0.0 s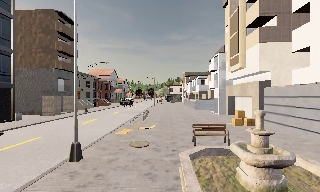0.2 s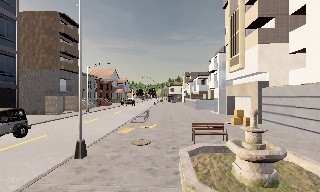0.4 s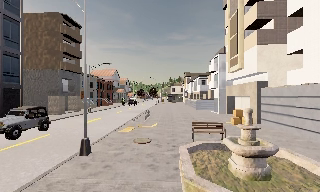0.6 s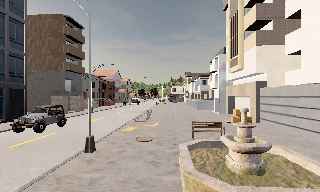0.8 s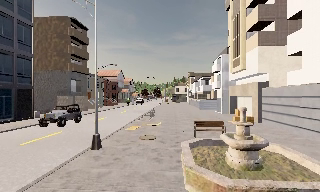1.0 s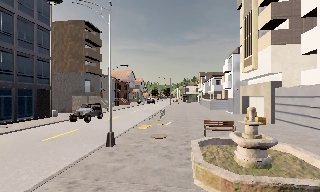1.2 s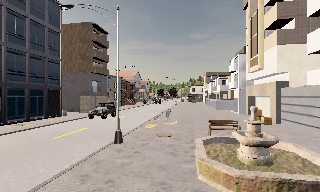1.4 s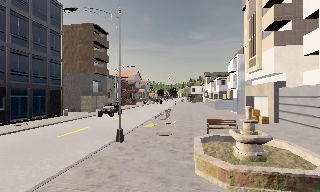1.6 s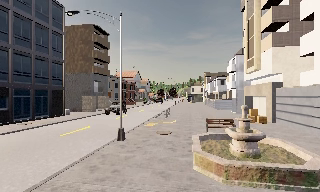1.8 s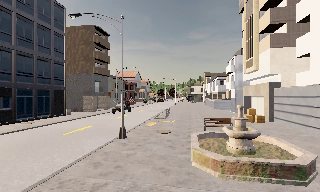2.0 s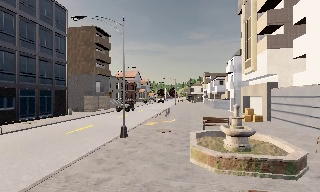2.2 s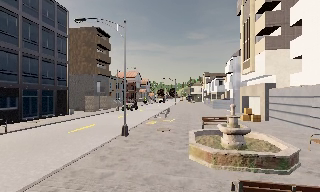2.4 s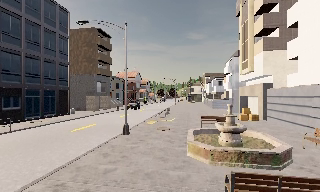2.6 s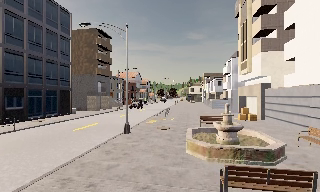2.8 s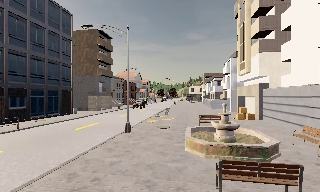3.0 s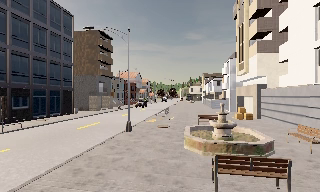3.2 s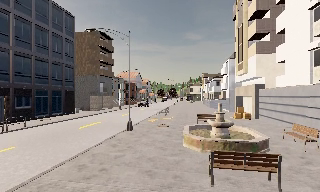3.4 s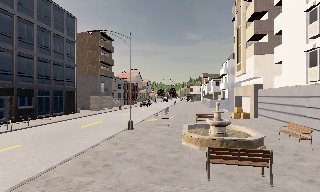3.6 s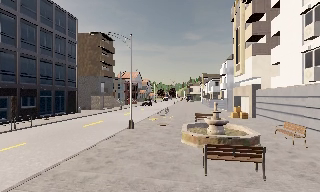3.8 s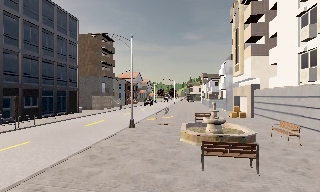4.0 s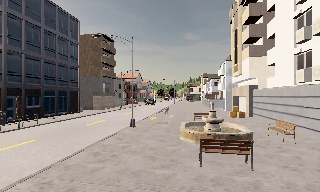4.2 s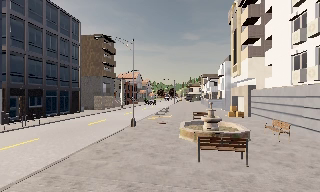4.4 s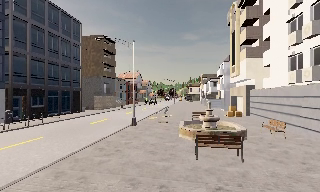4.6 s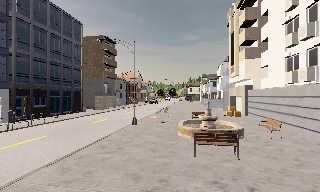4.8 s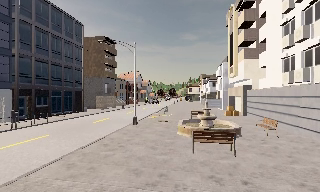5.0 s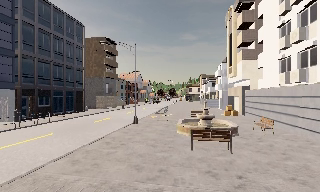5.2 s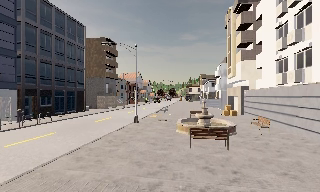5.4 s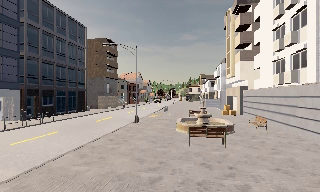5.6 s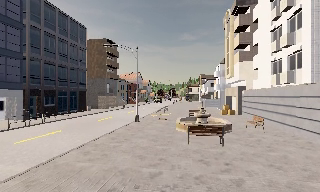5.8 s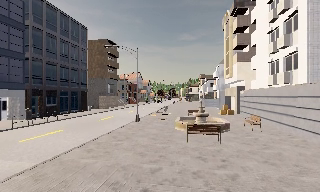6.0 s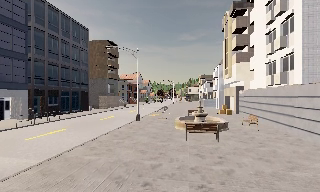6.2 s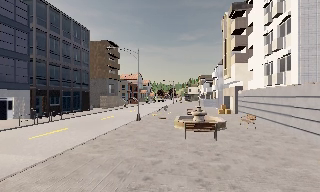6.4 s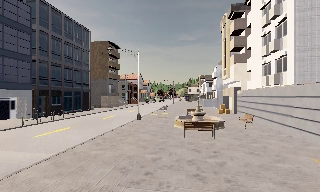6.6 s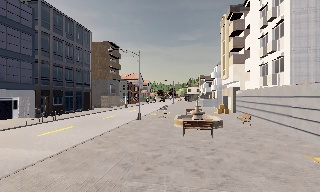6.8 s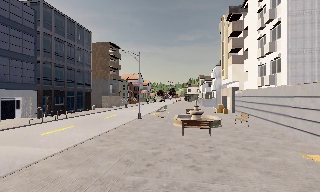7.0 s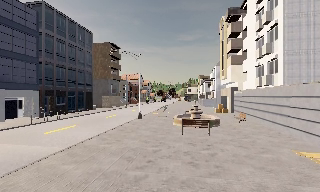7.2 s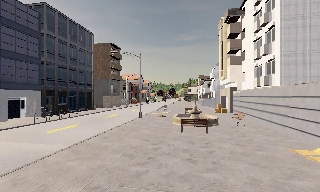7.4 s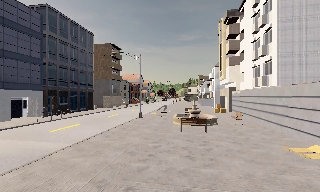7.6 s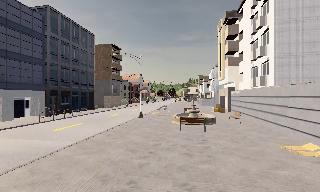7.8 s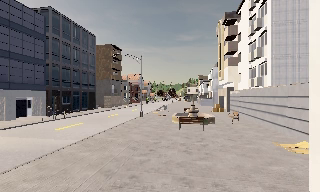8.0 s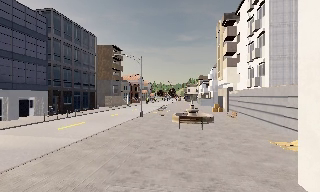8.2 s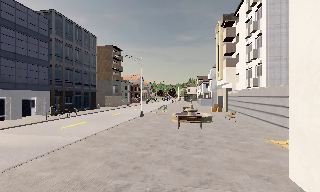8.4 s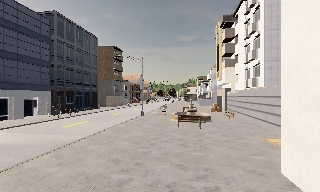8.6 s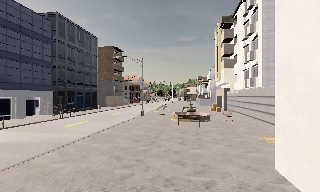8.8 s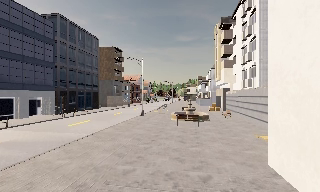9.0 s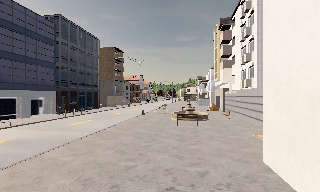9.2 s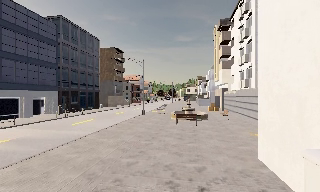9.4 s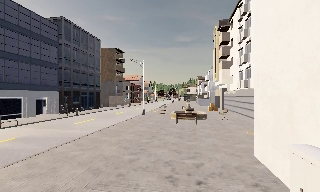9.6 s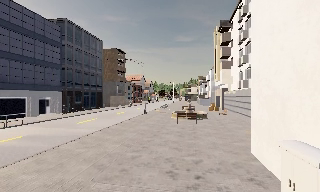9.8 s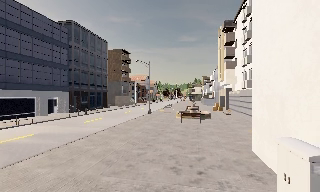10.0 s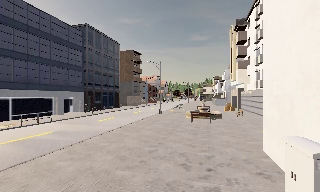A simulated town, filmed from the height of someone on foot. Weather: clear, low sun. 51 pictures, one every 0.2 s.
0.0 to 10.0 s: The camera pans to its left, which is counterclockwise from overhead, by about 15 degrees. It travels backward, about 16 m, so what stands in front gets smaller.
The film runs backward here.
